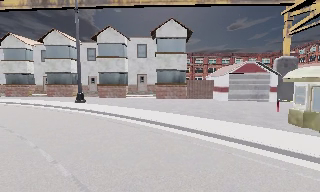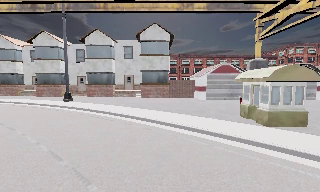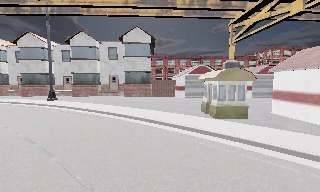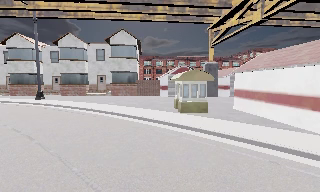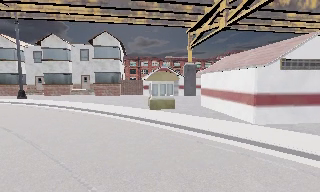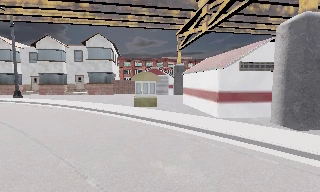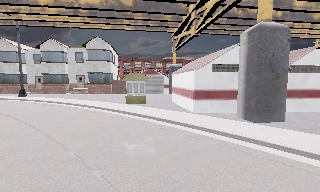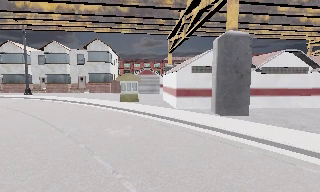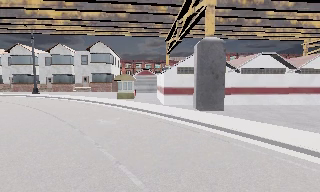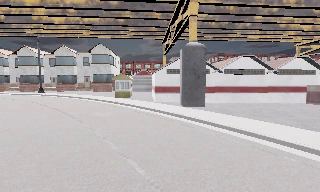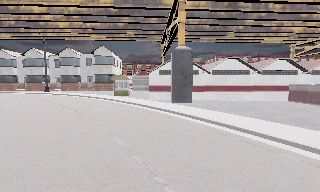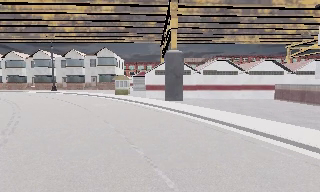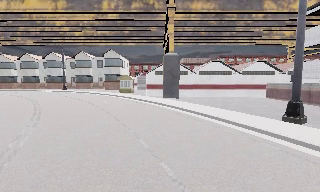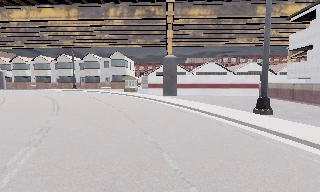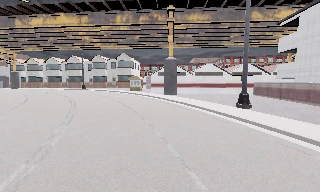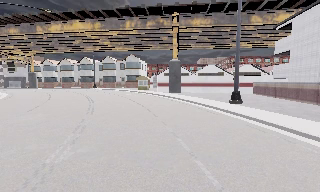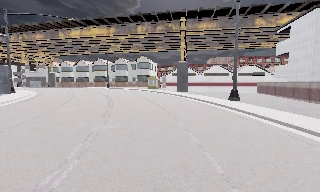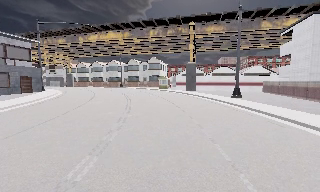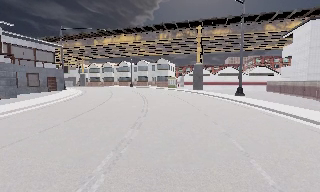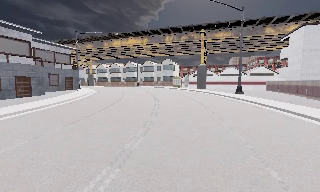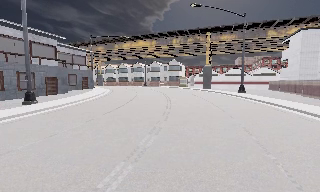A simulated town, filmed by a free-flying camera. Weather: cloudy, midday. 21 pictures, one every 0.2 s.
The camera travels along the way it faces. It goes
backward.
0.0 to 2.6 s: The camera travels backward and to its right, about 25 m, so what stands in front gets smaller.
2.6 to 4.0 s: The camera pans to its left, which is counterclockwise from overhead, by about 15 degrees. It travels backward, about 15 m, so what stands in front gets smaller.
The film runs backward here.
